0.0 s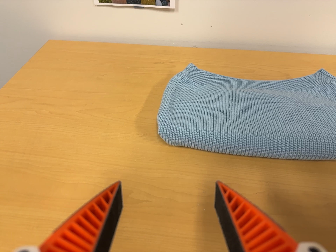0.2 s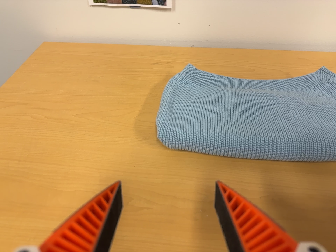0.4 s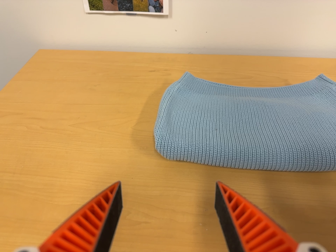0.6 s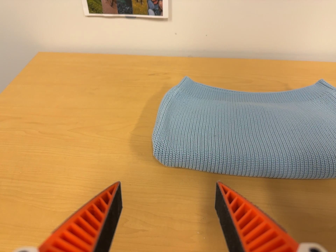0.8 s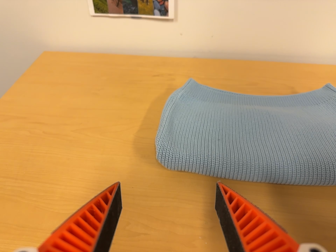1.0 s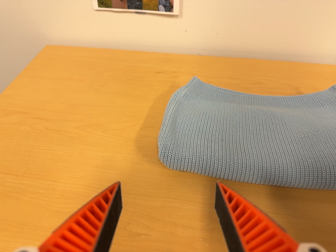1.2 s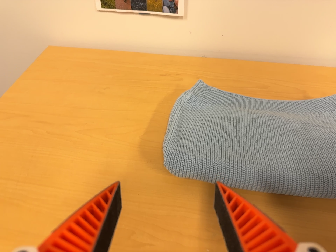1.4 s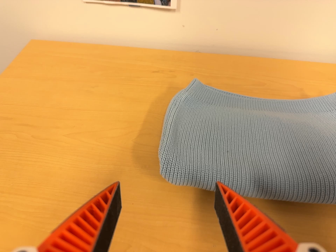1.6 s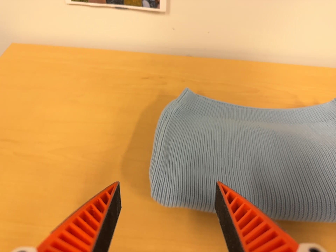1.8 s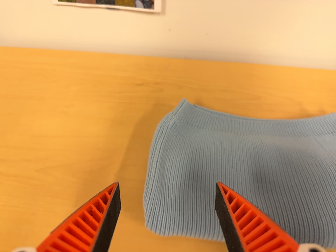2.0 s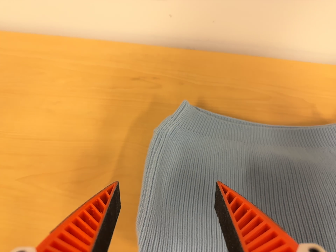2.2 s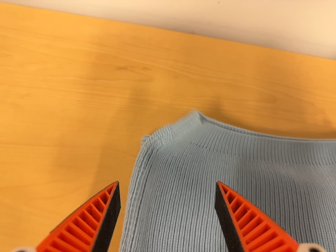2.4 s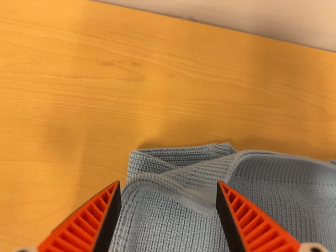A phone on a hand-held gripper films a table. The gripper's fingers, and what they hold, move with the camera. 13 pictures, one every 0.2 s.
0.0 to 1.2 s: The camera travels toward the top of its view, about 7 cm, so close, fixed things drift downward.
1.2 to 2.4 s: The camera travels toward the top of its view and forward, about 34 cm. Its aim tips toward the bottom of its view by about 25 degrees.
The film runs backward here.
